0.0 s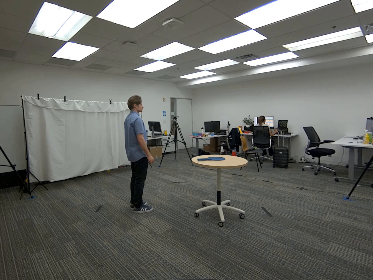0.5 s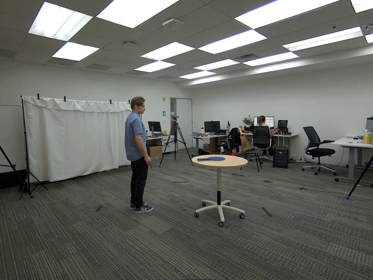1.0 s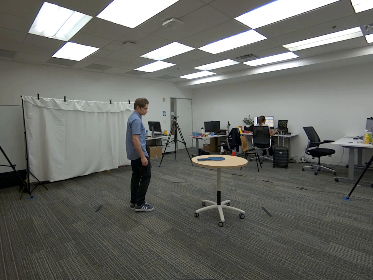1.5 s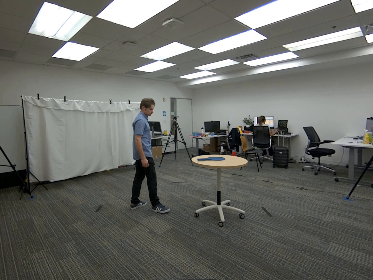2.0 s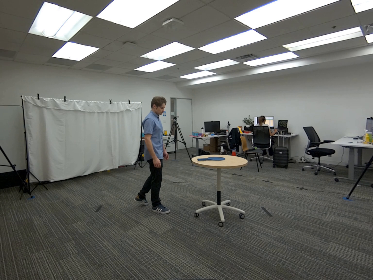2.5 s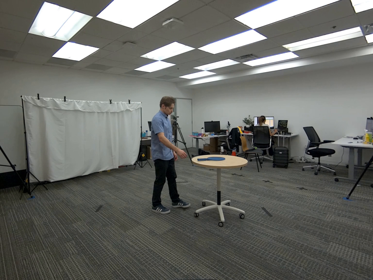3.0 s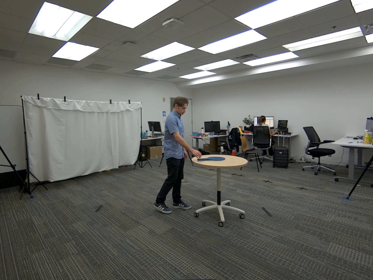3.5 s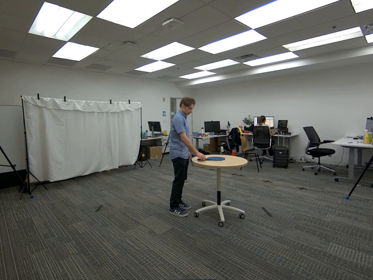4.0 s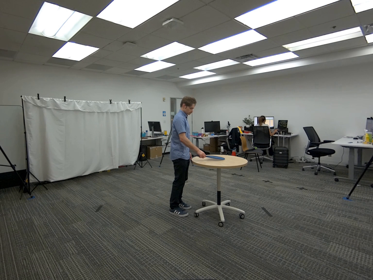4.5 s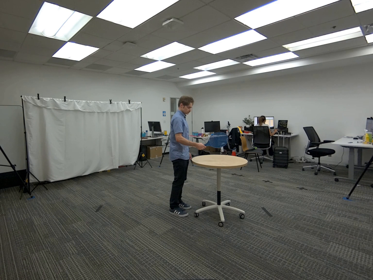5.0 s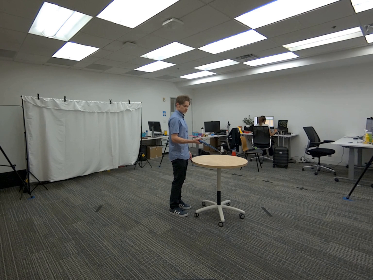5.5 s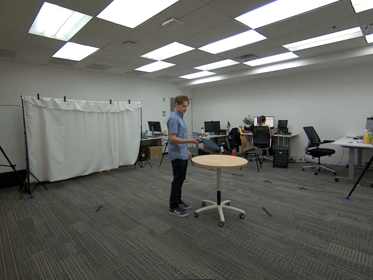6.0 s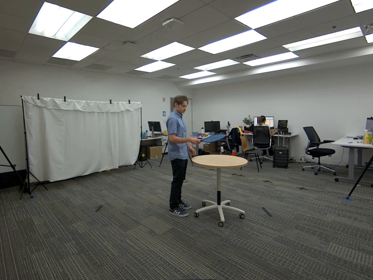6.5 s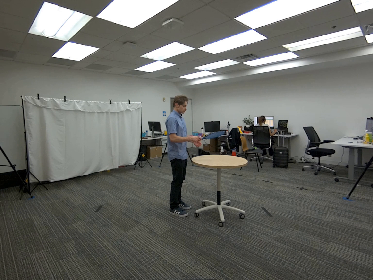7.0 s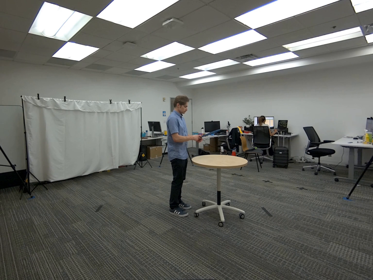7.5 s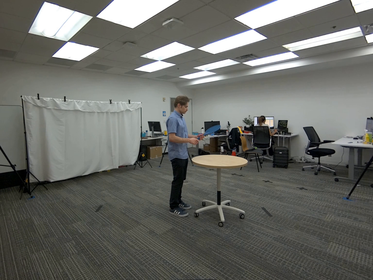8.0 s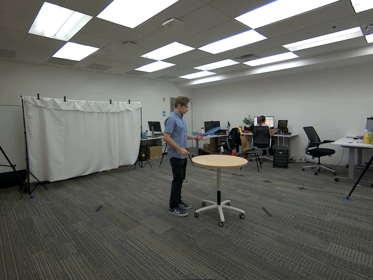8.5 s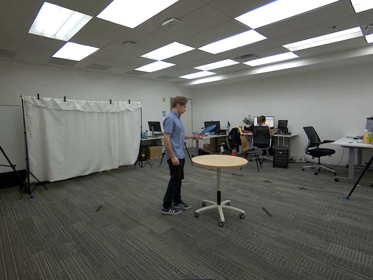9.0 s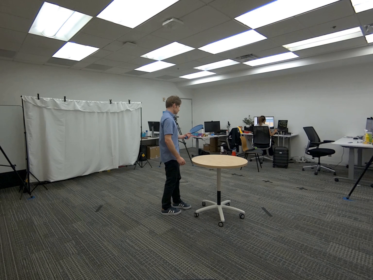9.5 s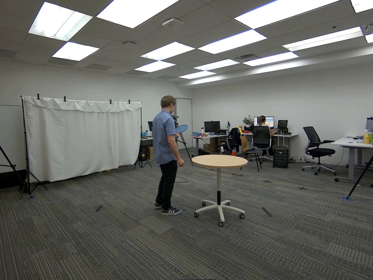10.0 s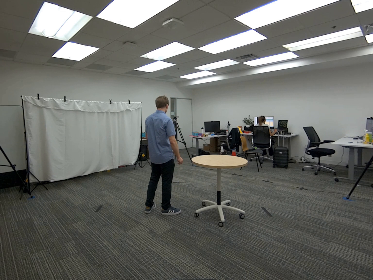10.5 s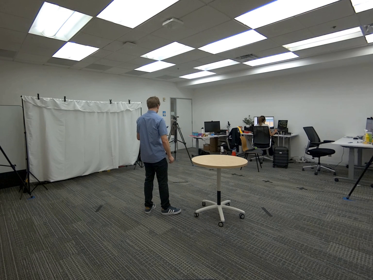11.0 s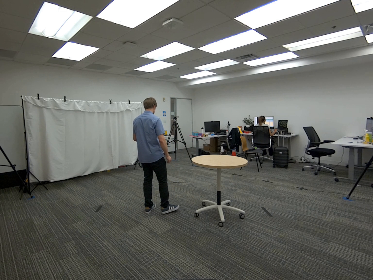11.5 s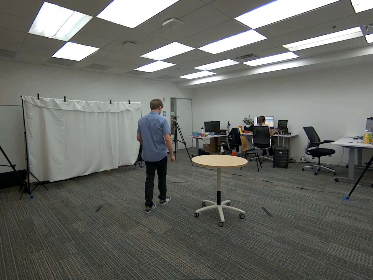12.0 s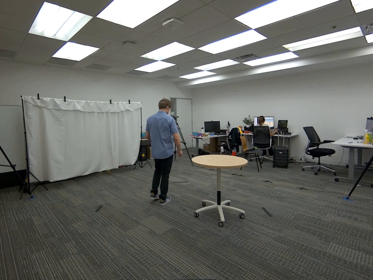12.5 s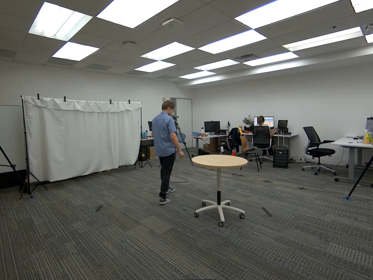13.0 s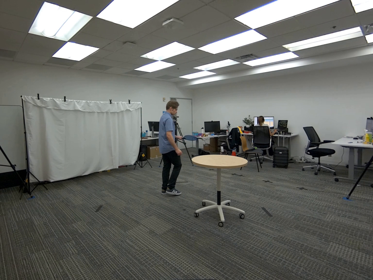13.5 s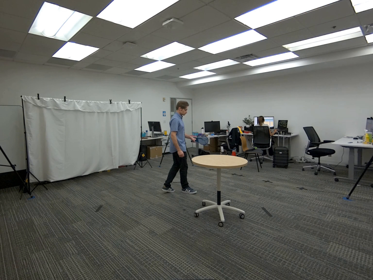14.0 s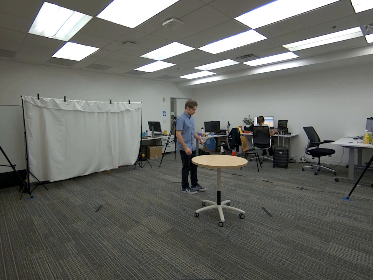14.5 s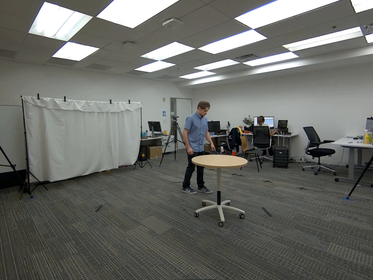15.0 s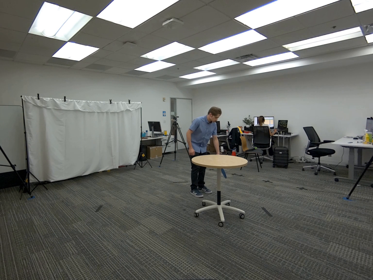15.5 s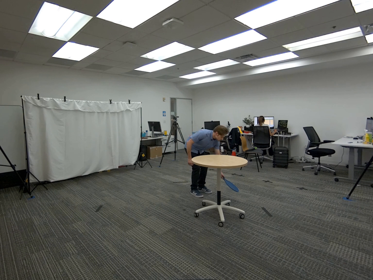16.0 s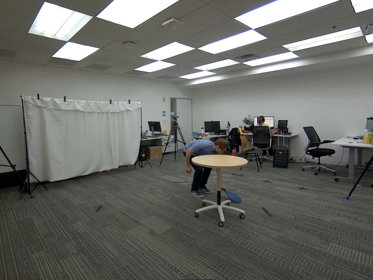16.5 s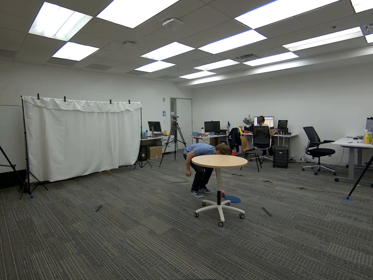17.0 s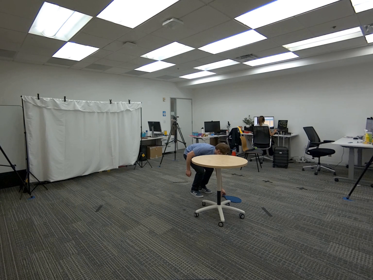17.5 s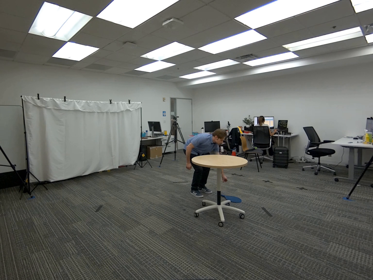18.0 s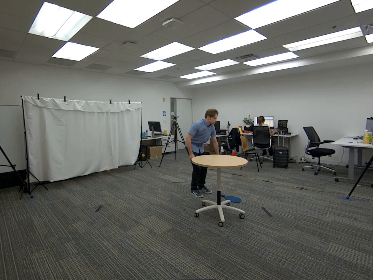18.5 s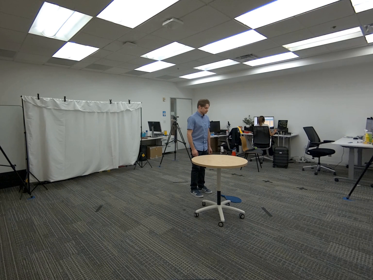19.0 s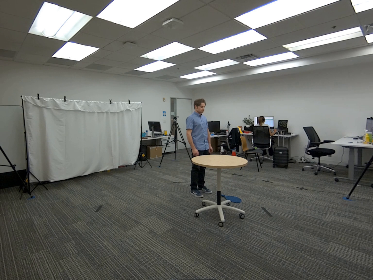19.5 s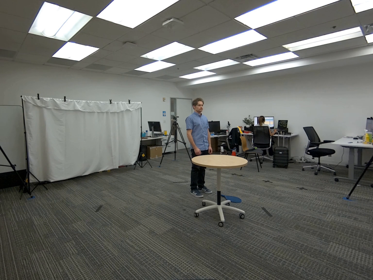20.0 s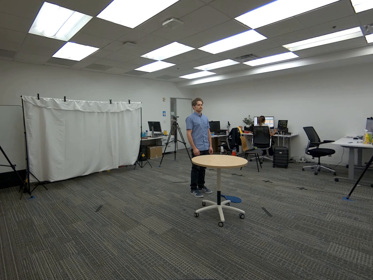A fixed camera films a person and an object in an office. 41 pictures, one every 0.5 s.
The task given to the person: Walk to the tennis racket on the round table, pick it up with your right hand, handover the racket to your left hand, and place the racket on the ground.
